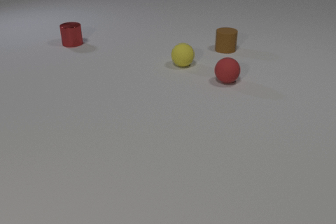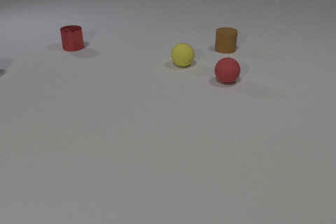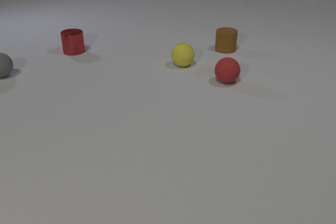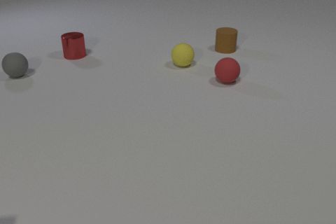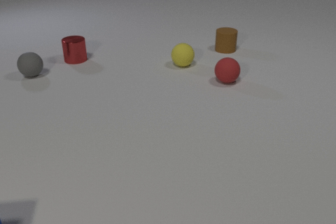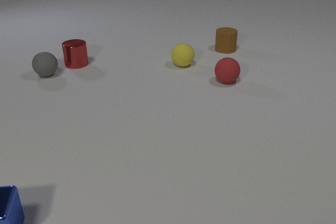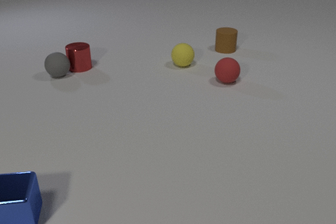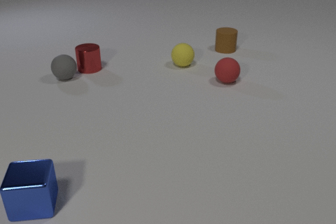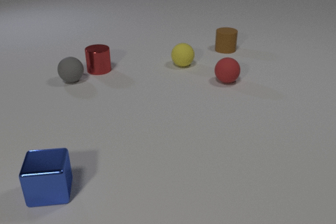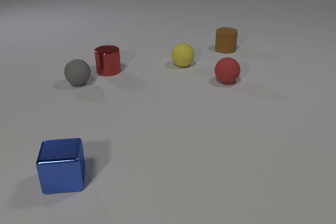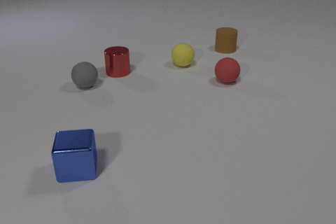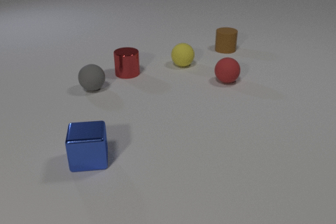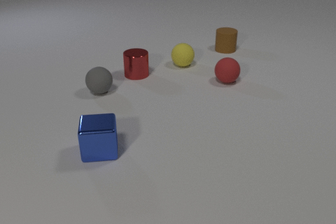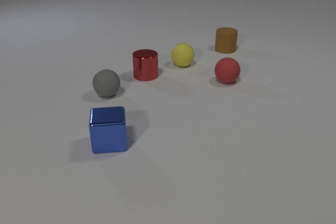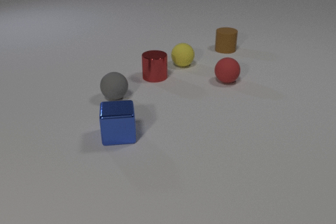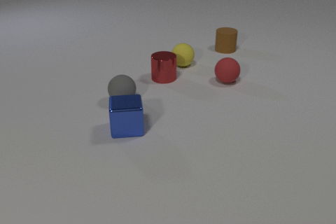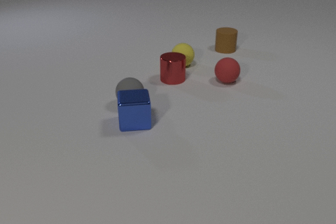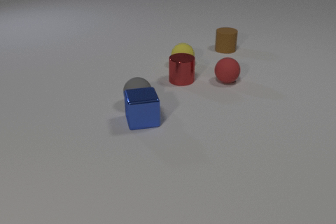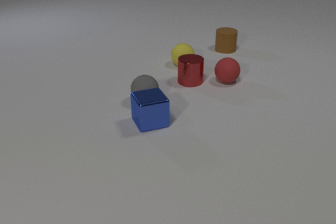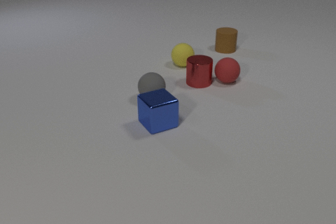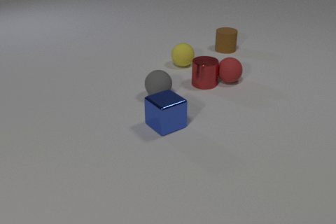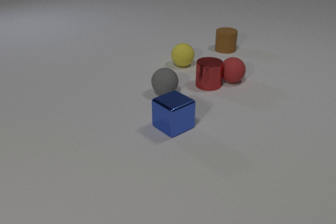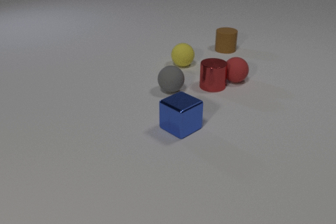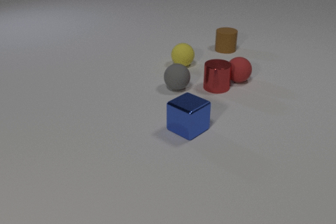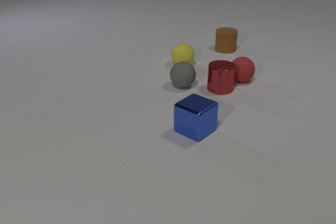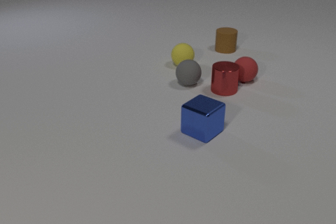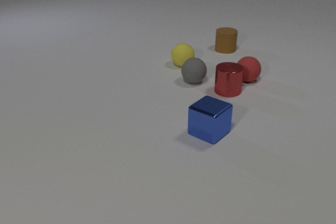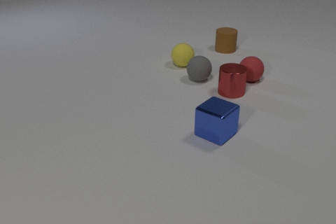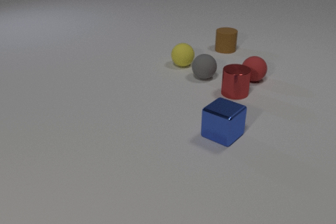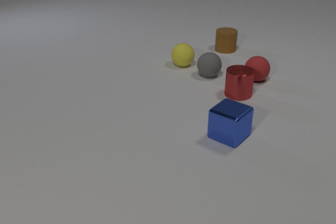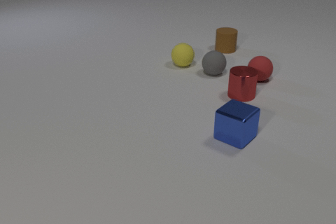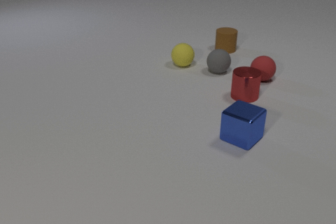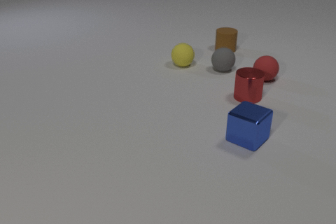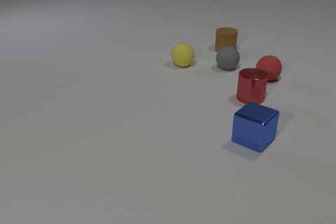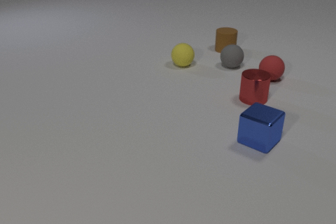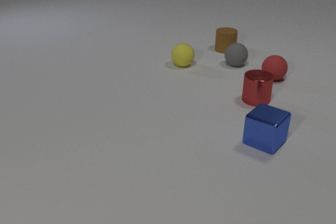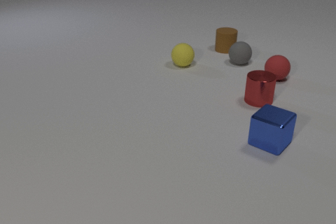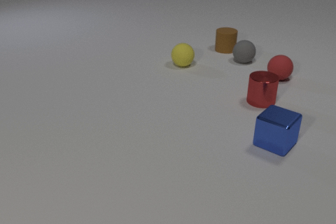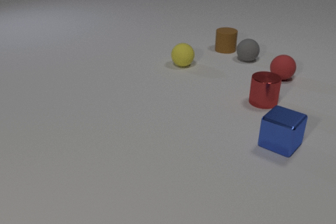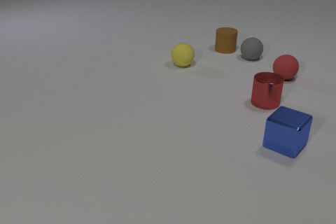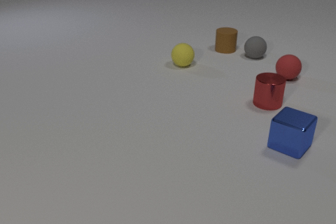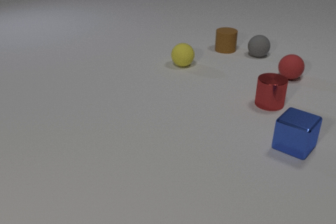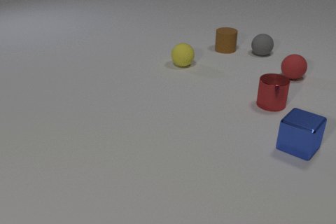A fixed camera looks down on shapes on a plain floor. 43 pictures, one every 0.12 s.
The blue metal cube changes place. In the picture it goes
to the right.
The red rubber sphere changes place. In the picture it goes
to the right.
0.00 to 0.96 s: The red metal cylinder slides toward the camera. The gray rubber sphere comes in at the left edge, rolls to the right and toward the camera. The blue metal cube comes in at the left edge, slides to the right and away from the camera. The red metal cylinder and the gray rubber sphere collide.
0.96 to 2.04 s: The red metal cylinder slides to the right. The gray rubber sphere rolls to the right and toward the camera. The blue metal cube slides away from the camera and to the right. The gray rubber sphere and the blue metal cube collide.
2.04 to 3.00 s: The red metal cylinder slides to the right and toward the camera. The gray rubber sphere rolls to the right and away from the camera. The blue metal cube slides to the right, spins counterclockwise seen from above by about 30 degrees, its near face sliding to the right. The red rubber sphere rolls to the right. The red metal cylinder and the red rubber sphere collide.
3.00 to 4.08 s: The red metal cylinder slides to the right and toward the camera. The gray rubber sphere rolls away from the camera and to the right. The blue metal cube slides to the right. The red rubber sphere rolls to the right.
4.08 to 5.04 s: The red metal cylinder slides to the right and toward the camera. The gray rubber sphere rolls away from the camera and to the right. The blue metal cube slides to the right. The red rubber sphere rolls to the right and away from the camera.
What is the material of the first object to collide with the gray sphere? metal.
Are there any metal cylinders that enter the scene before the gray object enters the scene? no.
What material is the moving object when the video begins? metal.
